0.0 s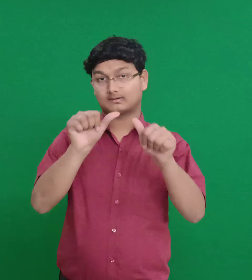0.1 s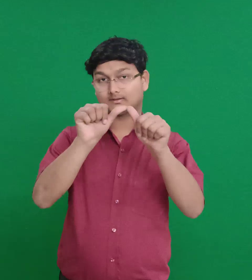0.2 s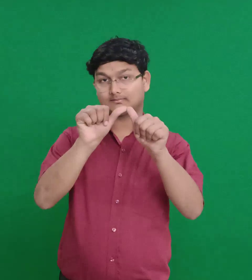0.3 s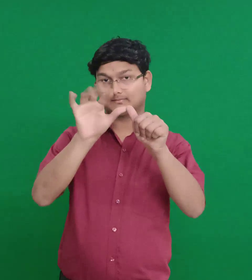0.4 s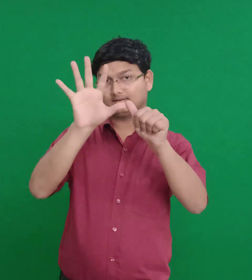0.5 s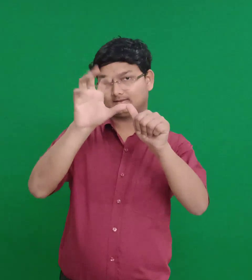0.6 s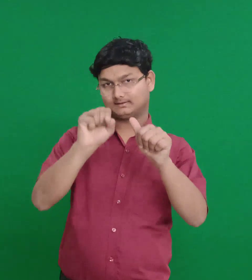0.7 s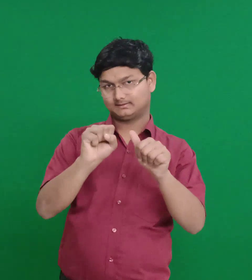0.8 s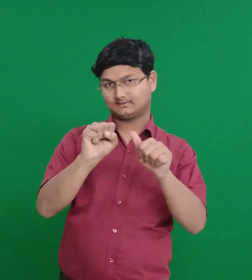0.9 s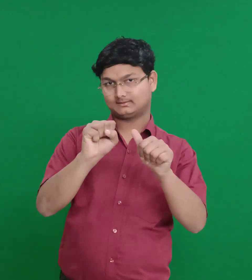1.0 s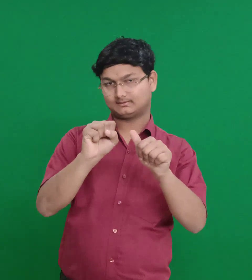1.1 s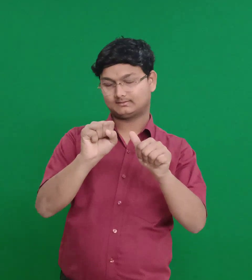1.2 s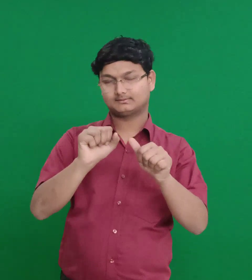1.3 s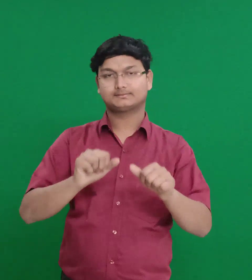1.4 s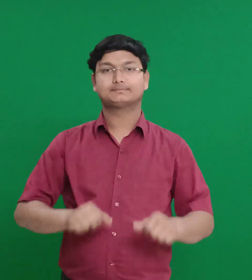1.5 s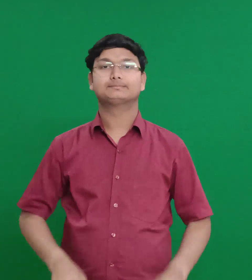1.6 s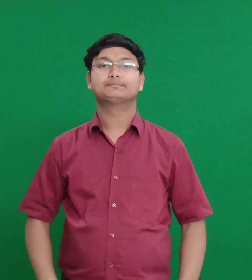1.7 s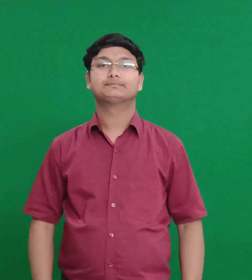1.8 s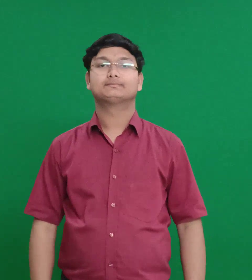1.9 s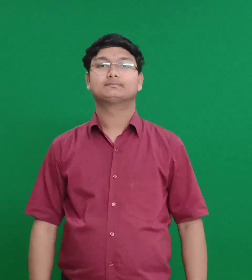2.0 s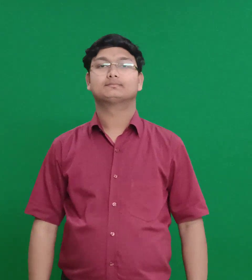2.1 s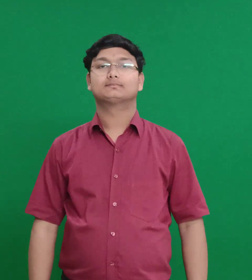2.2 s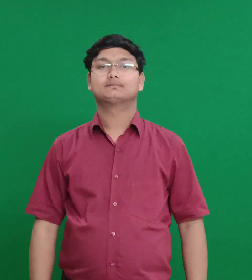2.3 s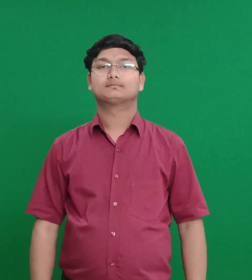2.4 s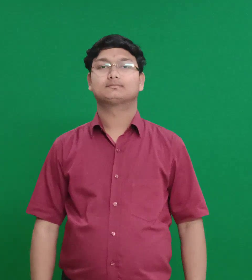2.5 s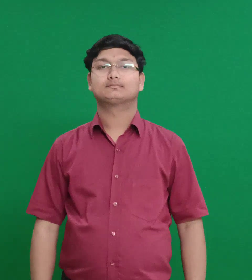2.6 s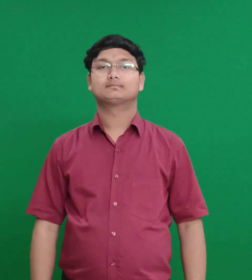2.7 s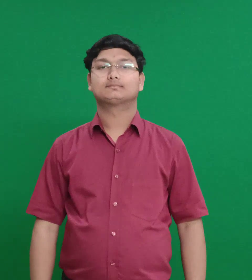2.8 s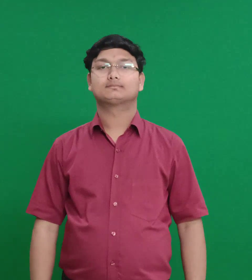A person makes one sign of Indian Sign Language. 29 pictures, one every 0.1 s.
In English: maacah (david's wife)
